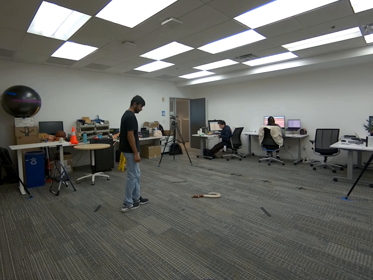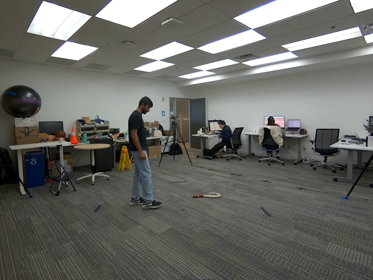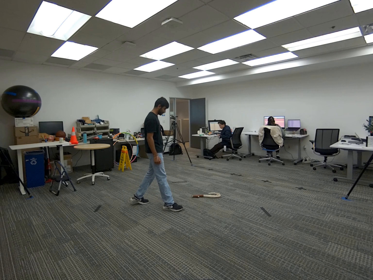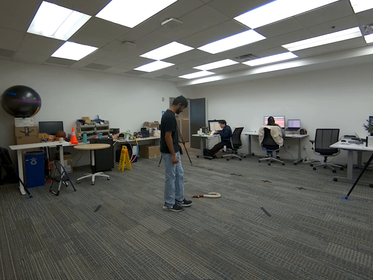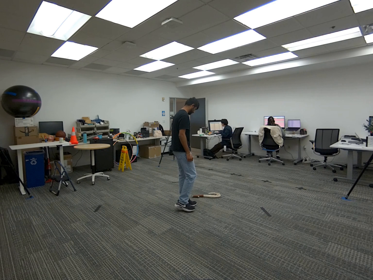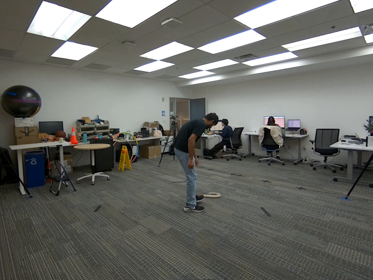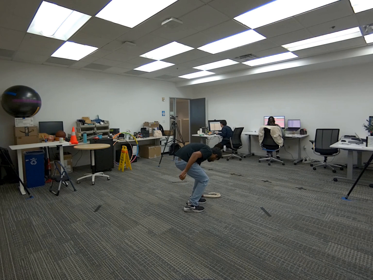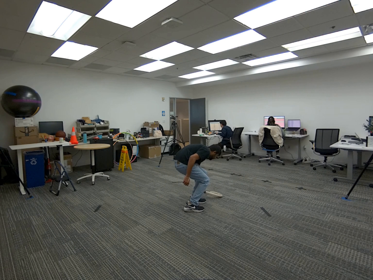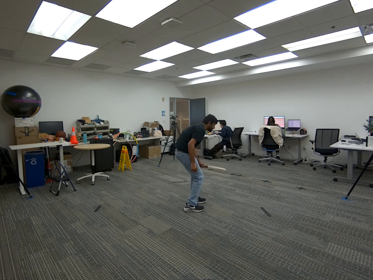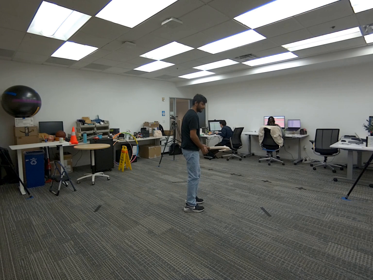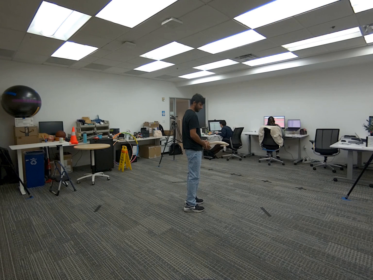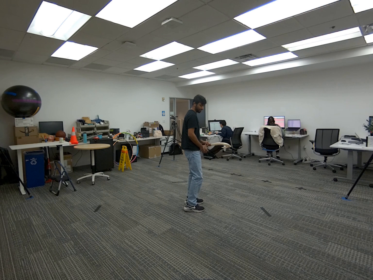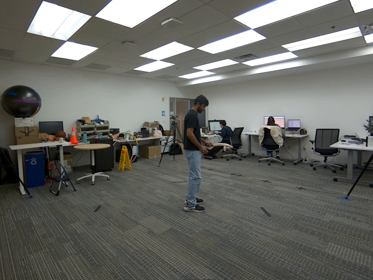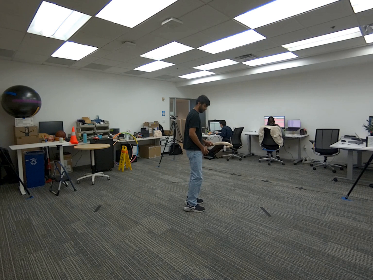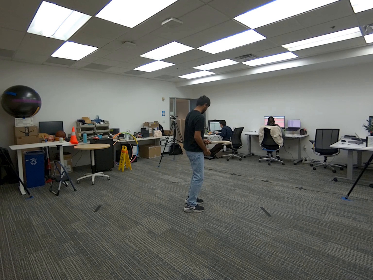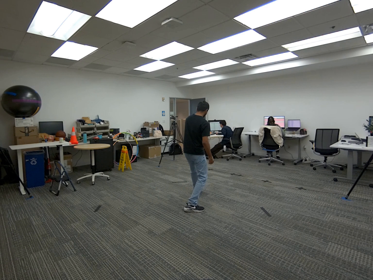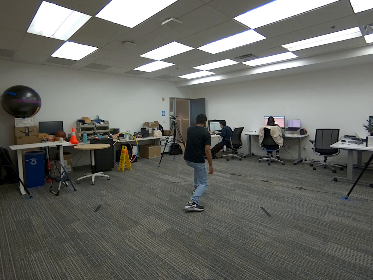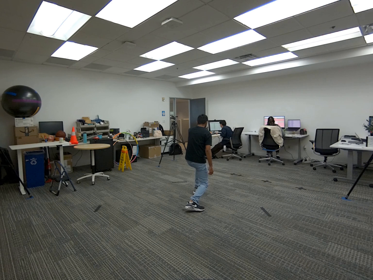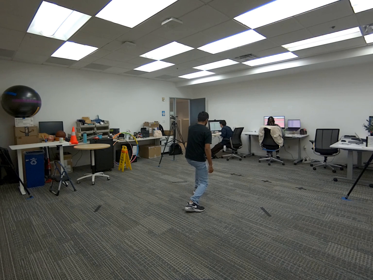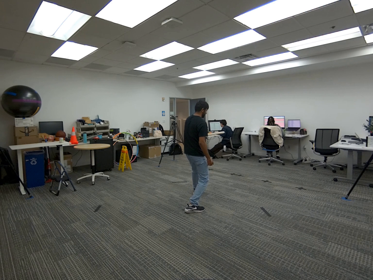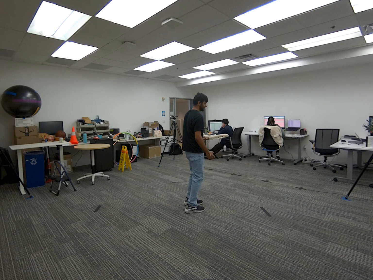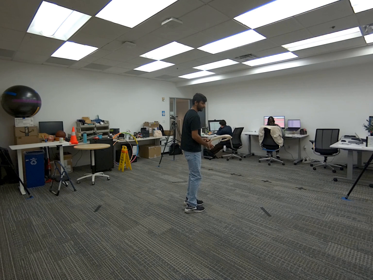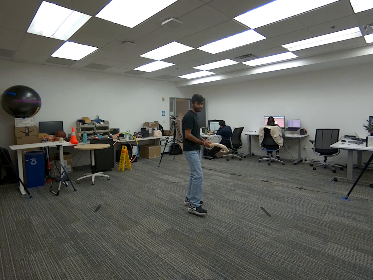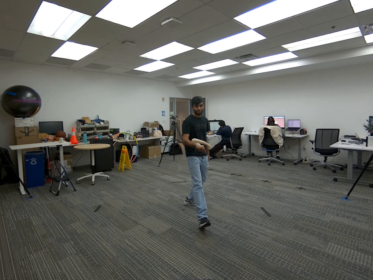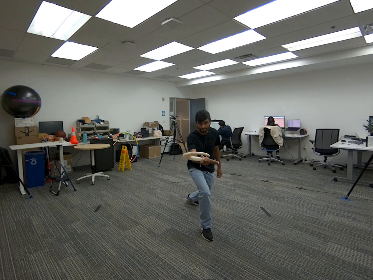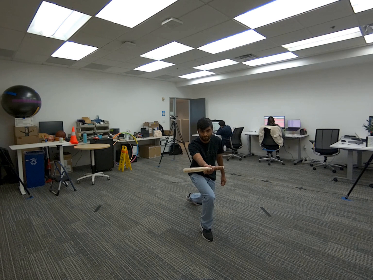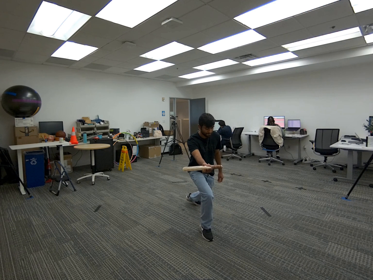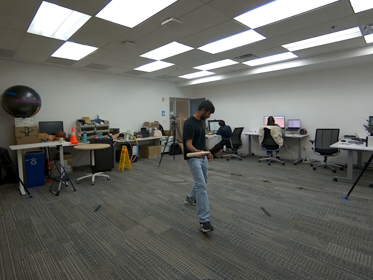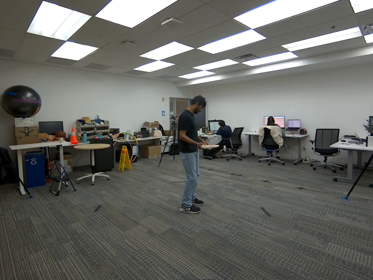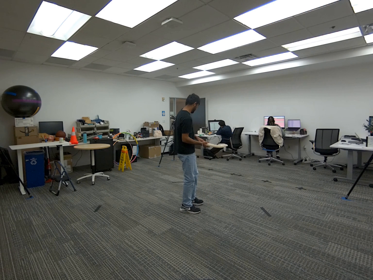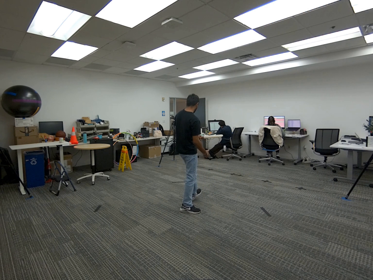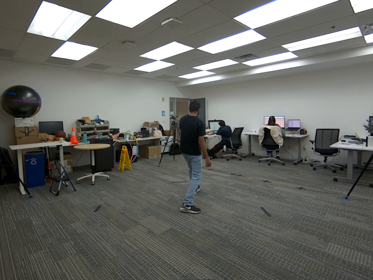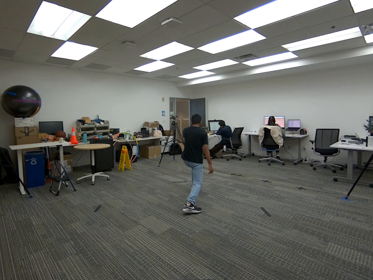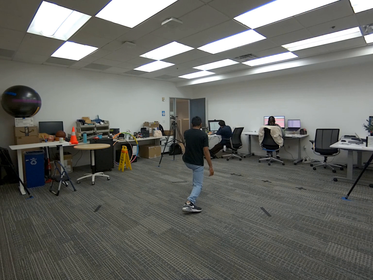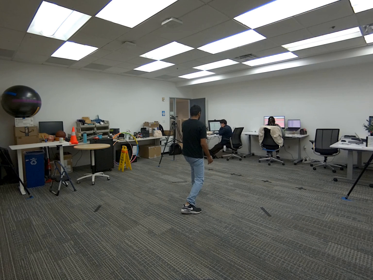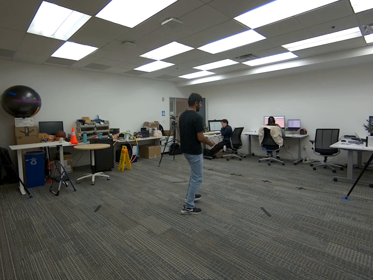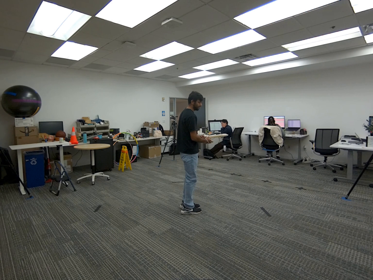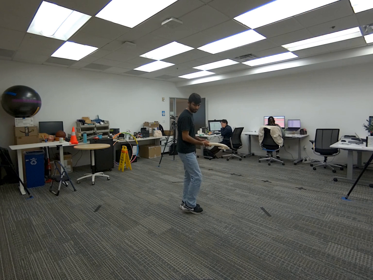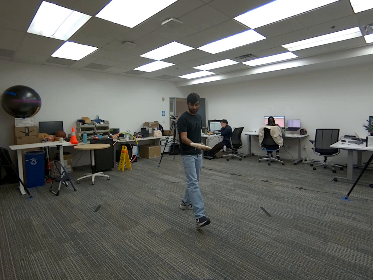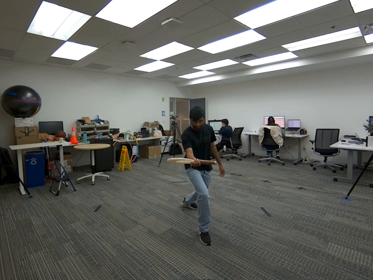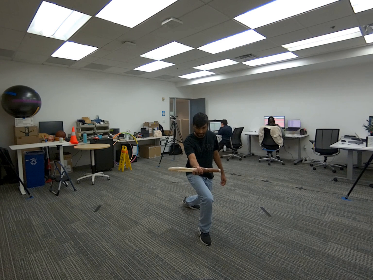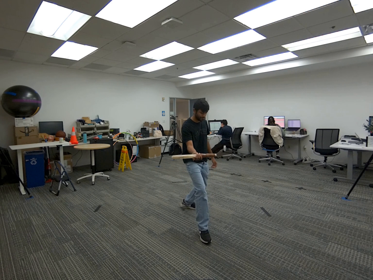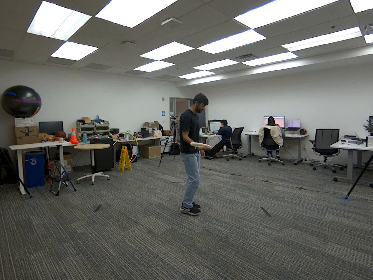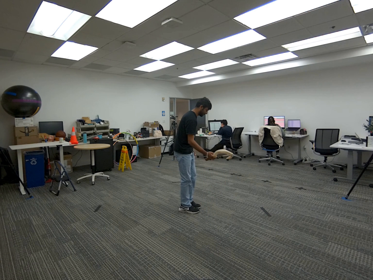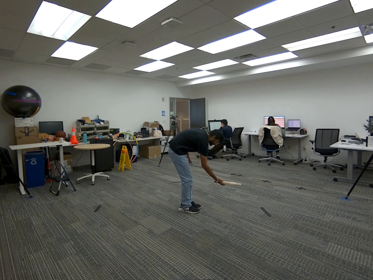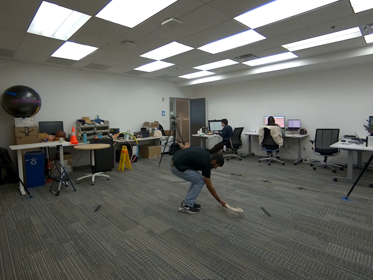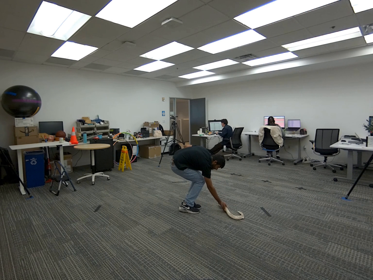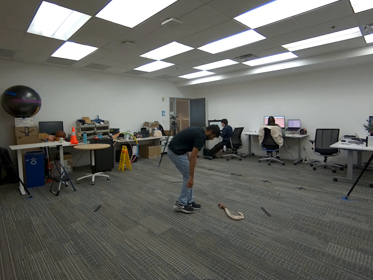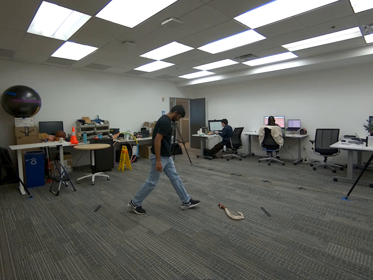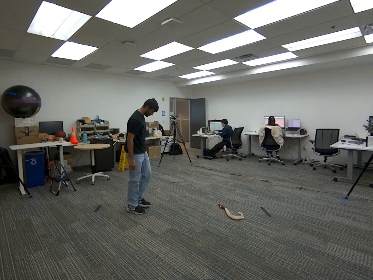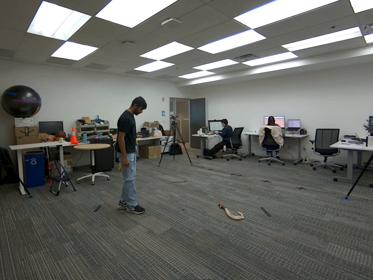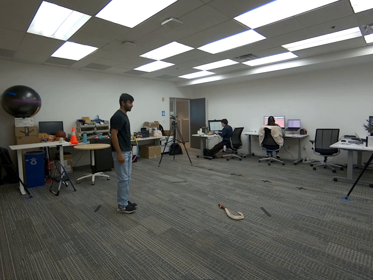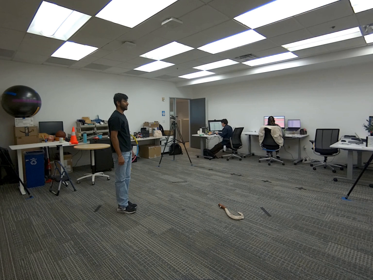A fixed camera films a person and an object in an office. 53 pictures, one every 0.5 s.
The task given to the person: Walk over to the Big Fish Hook on the ground and pick up the Big Fish Hook using your left hand and proceed to do side lunges and handing over the Big Fish Hook from hand to hand as you switch sides. Place the Big Fish Hook on the ground when complete.
